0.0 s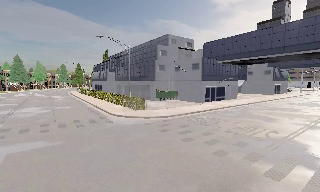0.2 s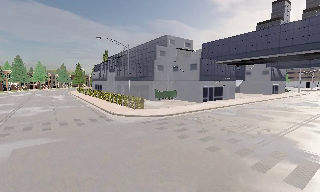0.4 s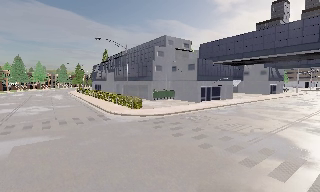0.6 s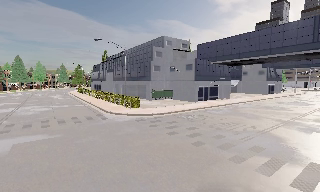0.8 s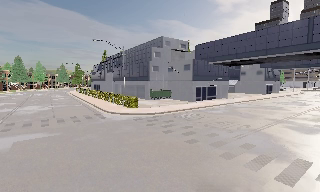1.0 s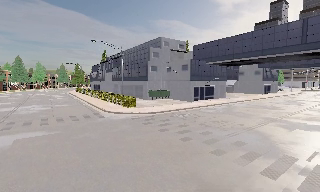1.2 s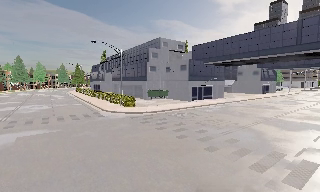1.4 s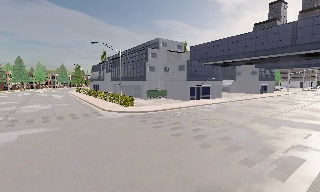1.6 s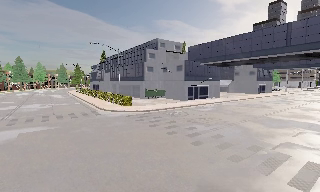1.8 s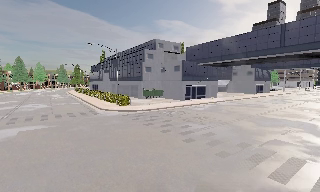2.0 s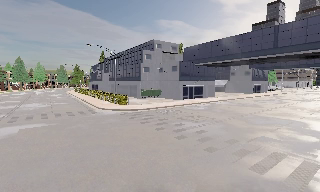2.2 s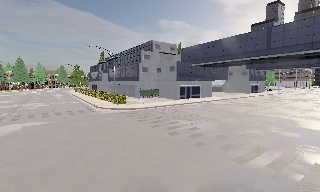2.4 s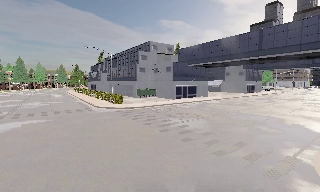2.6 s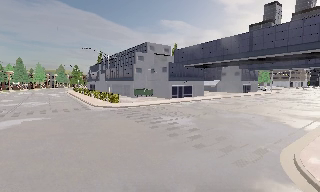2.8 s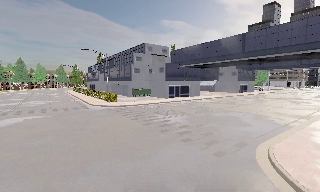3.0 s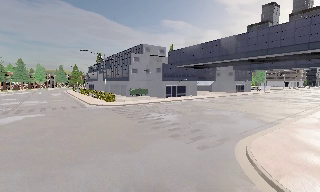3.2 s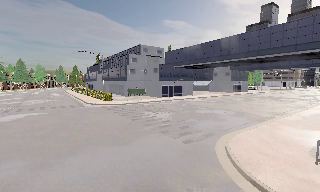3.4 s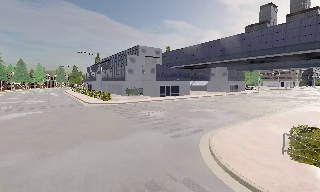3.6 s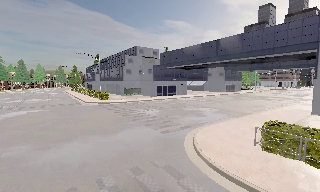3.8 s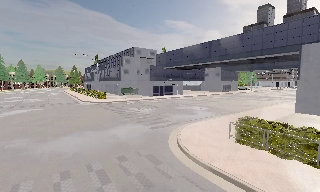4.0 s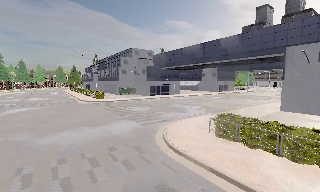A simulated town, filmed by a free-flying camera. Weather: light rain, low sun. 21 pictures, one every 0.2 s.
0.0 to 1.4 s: The camera travels backward and to its right, about 3 m, so what stands in front gets smaller.
1.4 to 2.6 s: The camera travels backward and to its right, about 4 m, so what stands in front gets smaller. It gains speed.
2.6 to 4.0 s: The camera travels backward and to its right, about 7 m, so what stands in front gets smaller.
The film runs backward here.
